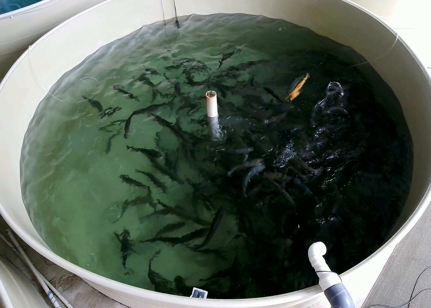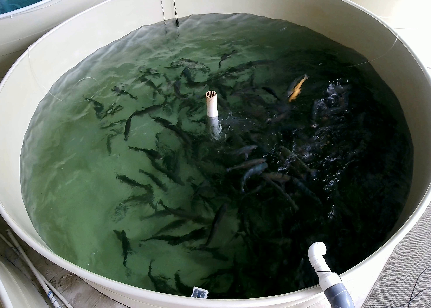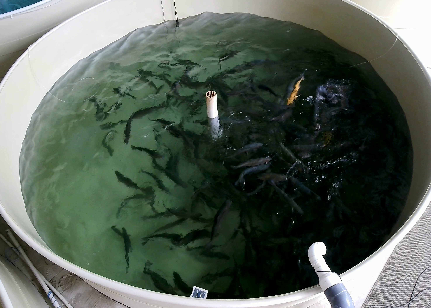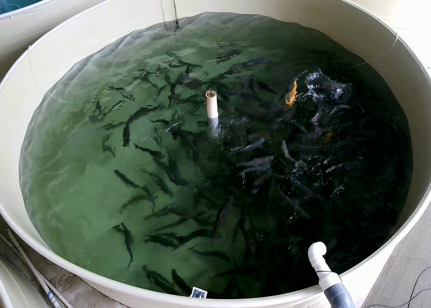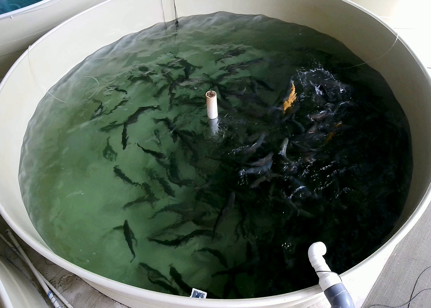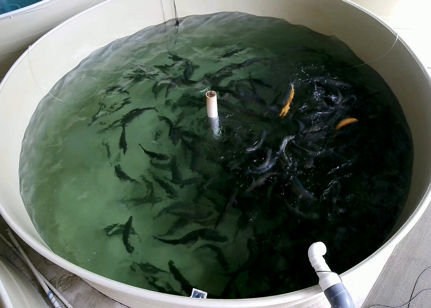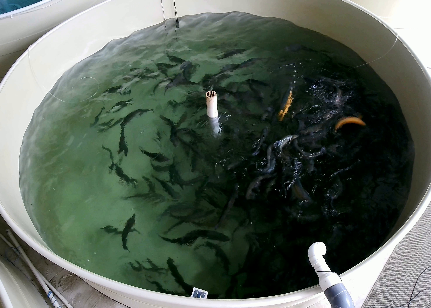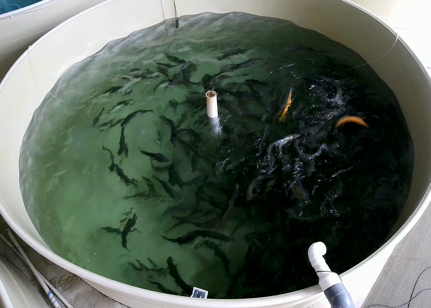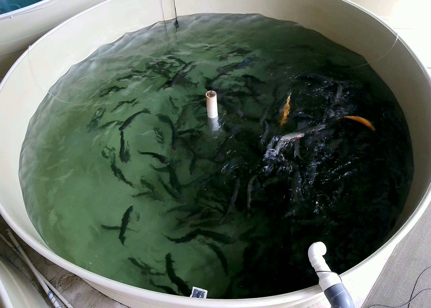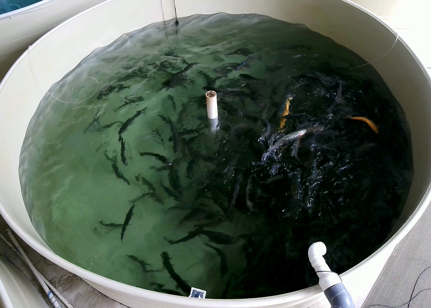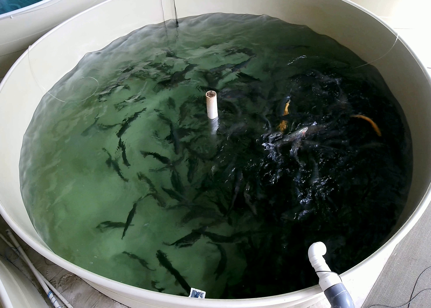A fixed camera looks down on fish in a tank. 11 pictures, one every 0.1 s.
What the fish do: Weak feeding.
